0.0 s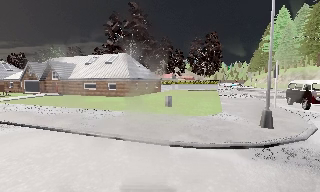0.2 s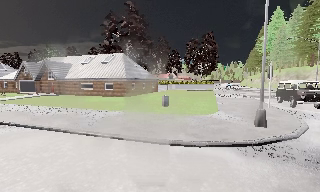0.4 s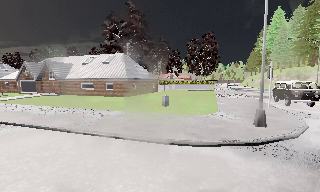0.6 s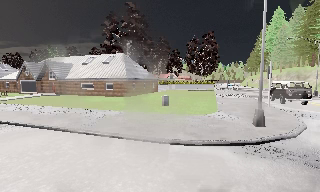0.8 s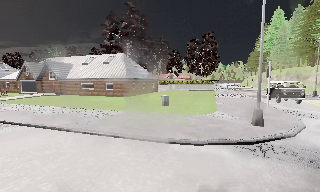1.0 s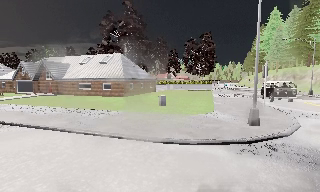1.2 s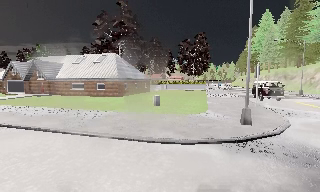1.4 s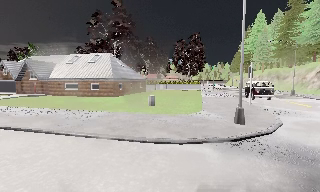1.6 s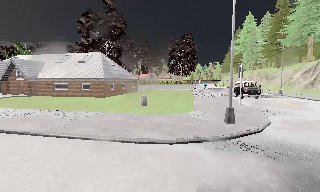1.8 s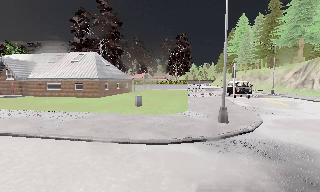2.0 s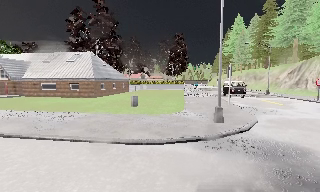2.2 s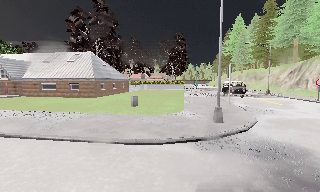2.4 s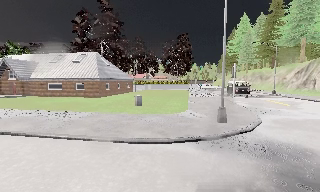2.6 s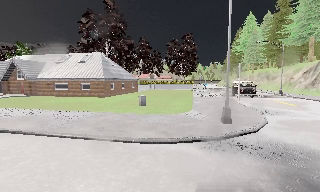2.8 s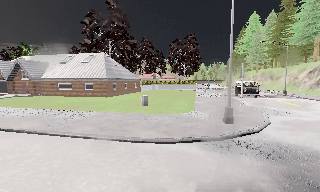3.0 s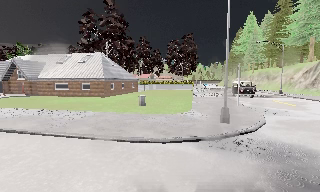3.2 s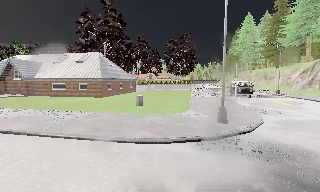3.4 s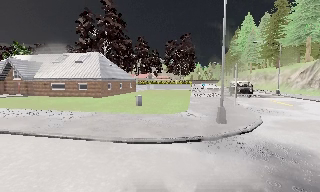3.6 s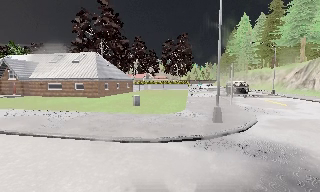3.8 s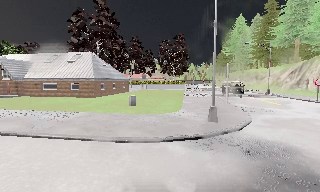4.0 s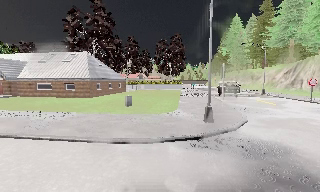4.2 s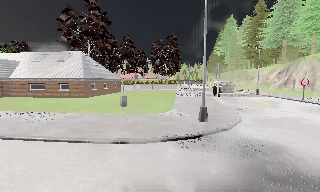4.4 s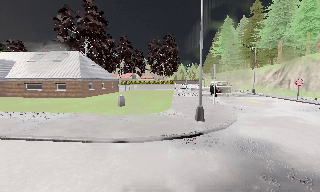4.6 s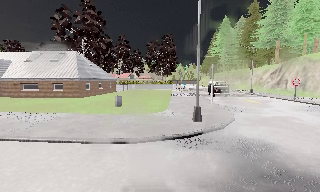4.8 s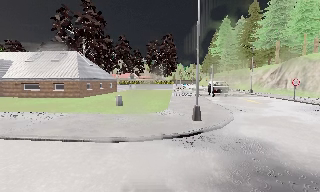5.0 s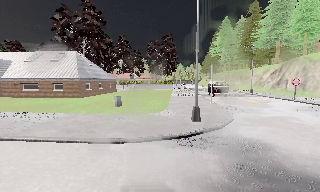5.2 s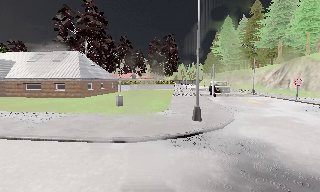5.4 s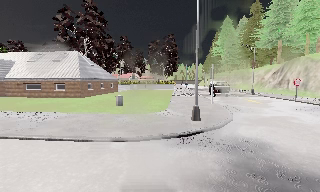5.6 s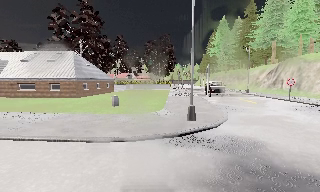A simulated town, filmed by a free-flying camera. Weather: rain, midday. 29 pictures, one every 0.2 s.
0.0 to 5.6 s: The camera pans to its right, which is clockwise from overhead, by about 15 degrees. It travels to its right, about 1 m, so close, fixed things drift to the left.
The film runs backward here.
